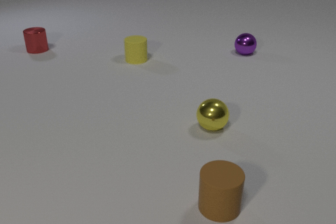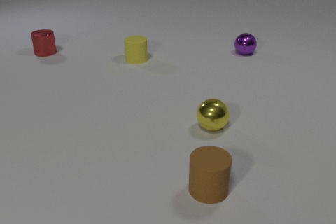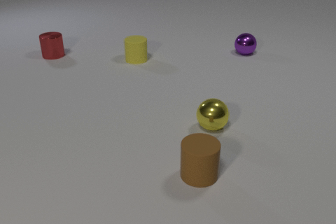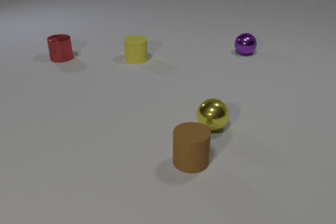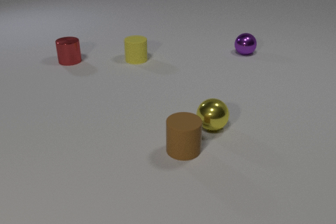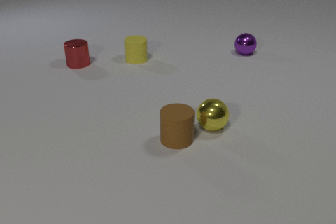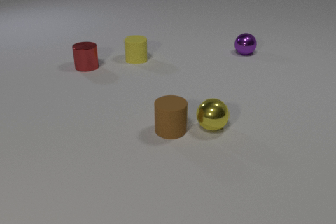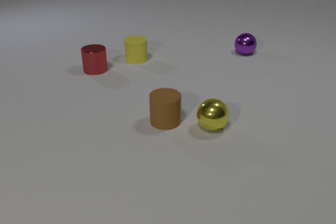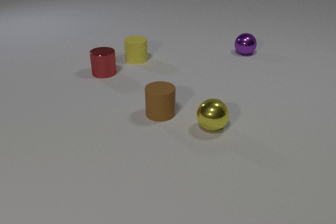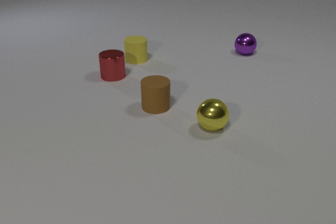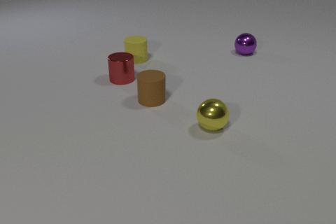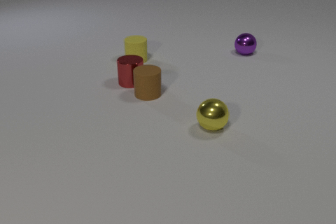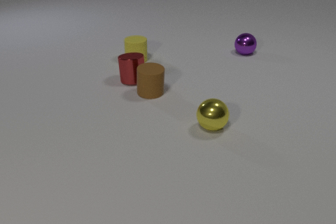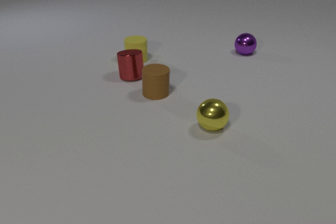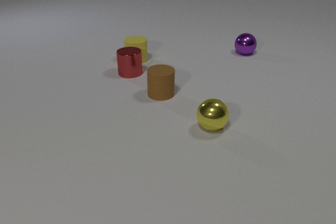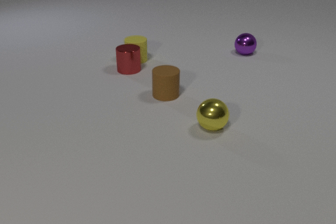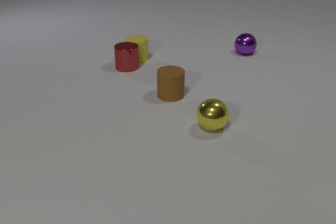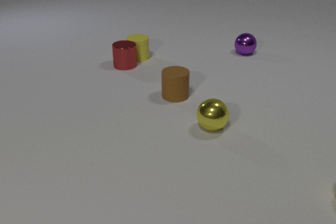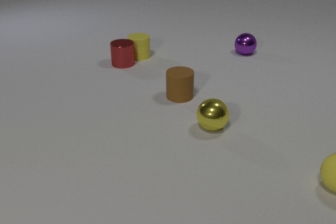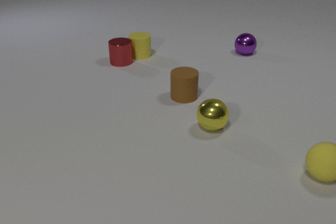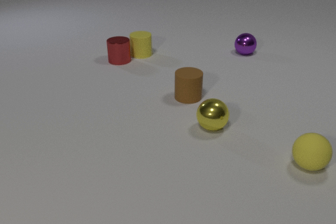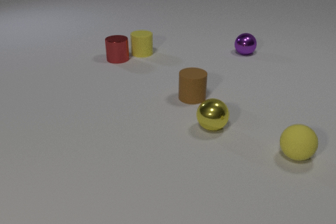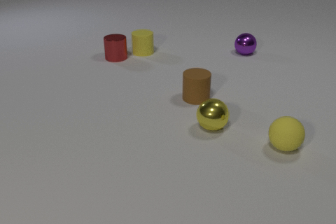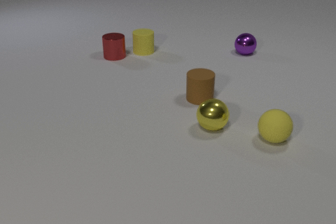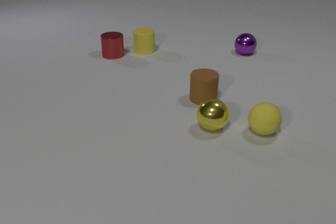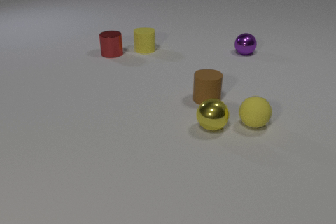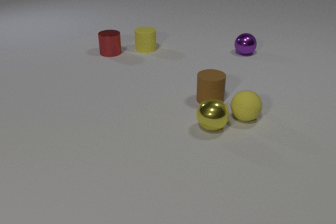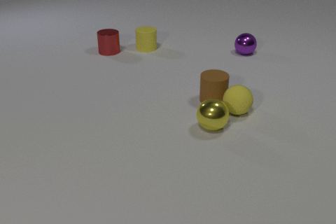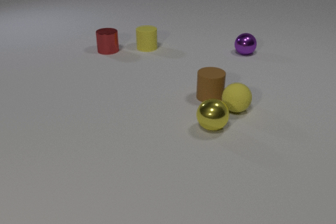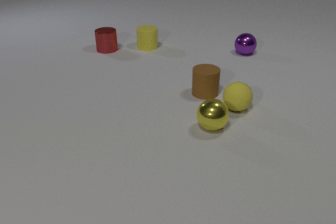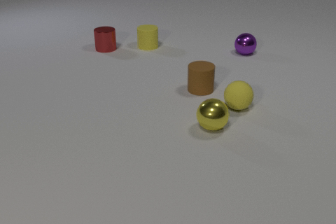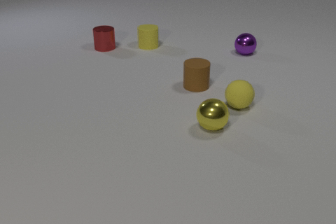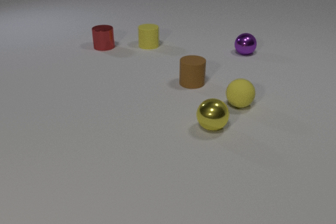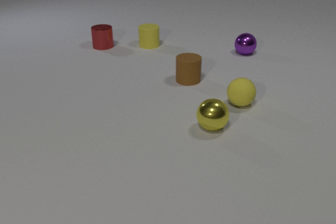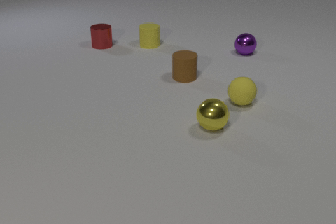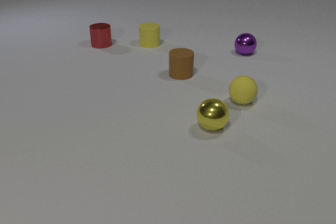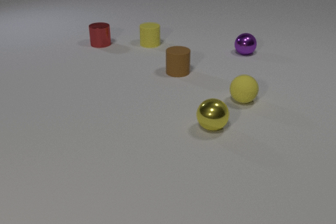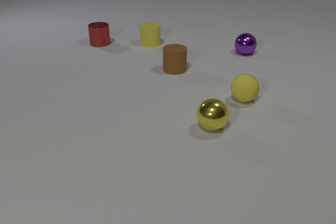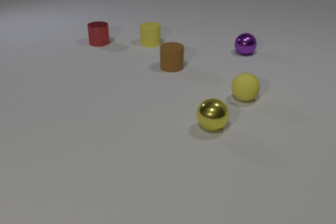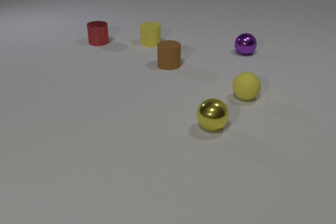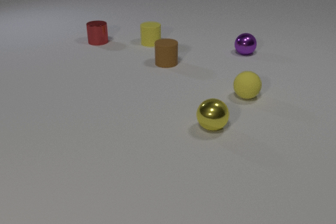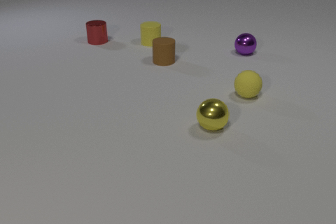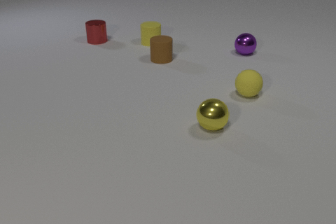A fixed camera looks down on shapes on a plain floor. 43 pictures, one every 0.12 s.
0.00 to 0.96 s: The red metal cylinder slides toward the camera and to the right. The brown rubber cylinder slides away from the camera.
0.96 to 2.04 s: The red metal cylinder slides to the right and away from the camera. The brown rubber cylinder slides away from the camera. The yellow rubber cylinder slides away from the camera. The red metal cylinder and the brown rubber cylinder collide. The red metal cylinder and the yellow rubber cylinder collide.
2.04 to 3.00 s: The red metal cylinder slides away from the camera and to the left. The brown rubber cylinder slides to the right. The yellow rubber cylinder slides away from the camera. The yellow rubber sphere rolls to the left and away from the camera.
3.00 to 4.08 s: The red metal cylinder slides away from the camera. The brown rubber cylinder slides away from the camera and to the left. The yellow rubber cylinder slides away from the camera. The yellow rubber sphere rolls away from the camera. The brown rubber cylinder and the yellow rubber sphere collide.
4.08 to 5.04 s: The red metal cylinder slides away from the camera. The brown rubber cylinder slides away from the camera and to the left. The yellow rubber cylinder slides away from the camera. The yellow rubber sphere rolls away from the camera.
What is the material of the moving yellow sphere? rubber.
What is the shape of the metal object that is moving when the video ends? cylinder.
Are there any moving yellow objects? yes.
